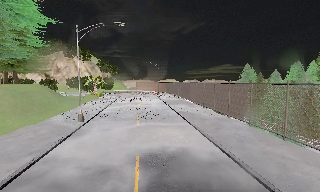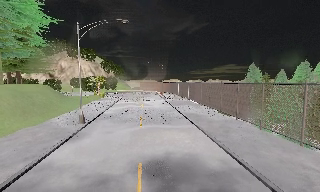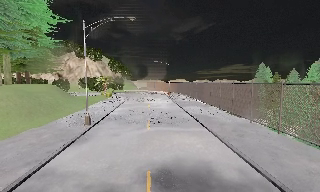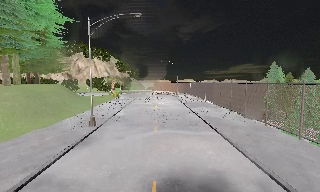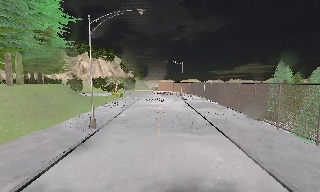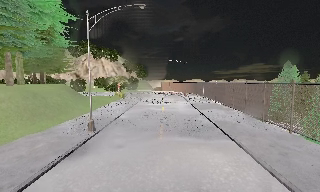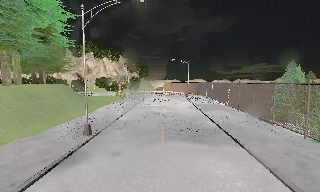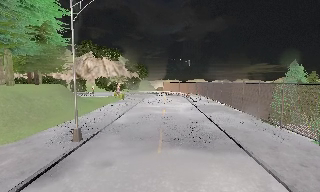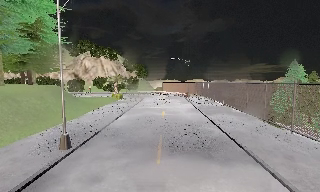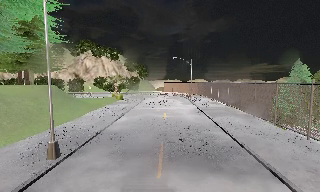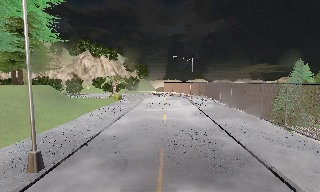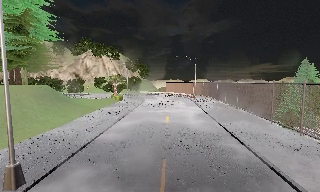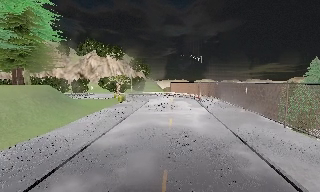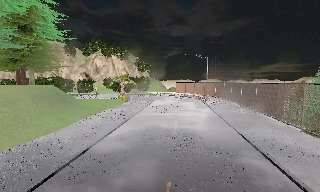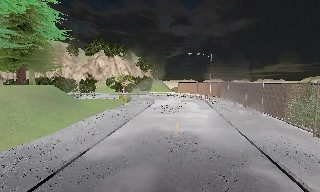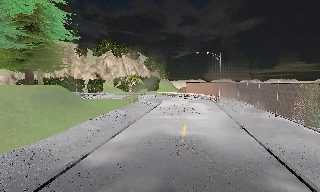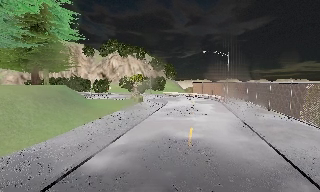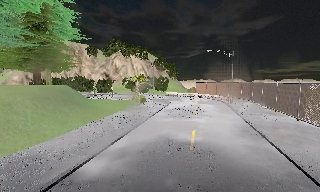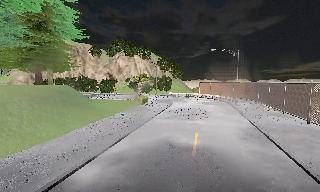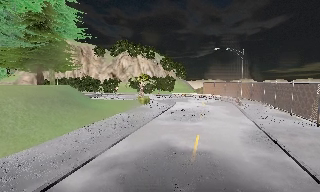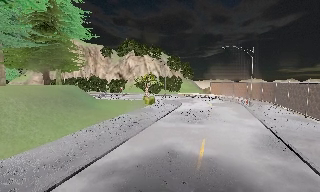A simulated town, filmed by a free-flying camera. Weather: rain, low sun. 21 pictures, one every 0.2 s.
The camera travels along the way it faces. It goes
forward.
0.0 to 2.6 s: The camera pans to its left, which is counterclockwise from overhead, by about 15 degrees. It travels forward, about 10 m, so what stands in front looms larger.
2.6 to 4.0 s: The camera pans to its left, which is counterclockwise from overhead, by about 10 degrees. It travels forward, about 4 m, so what stands in front looms larger.
The film runs forward here.
